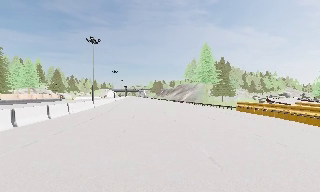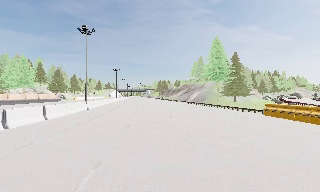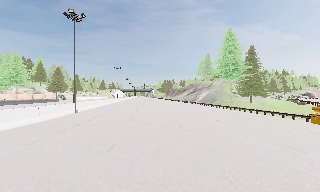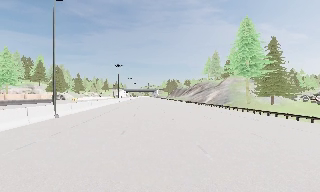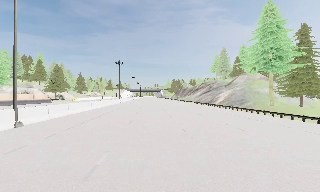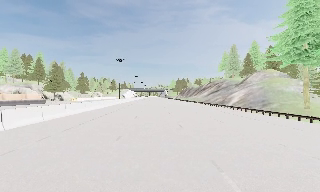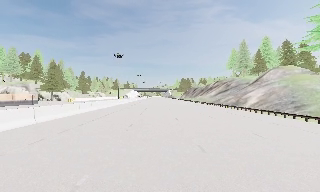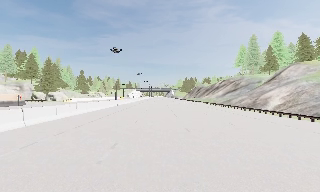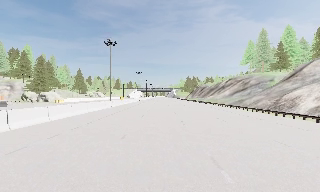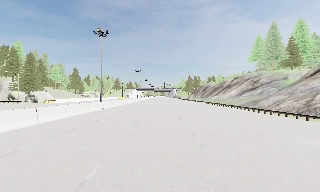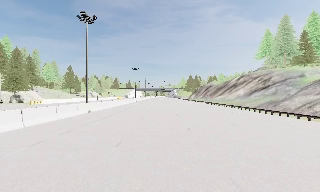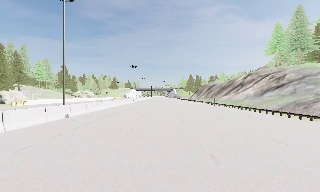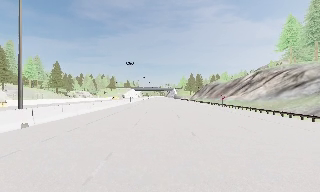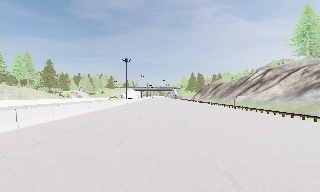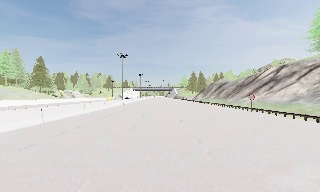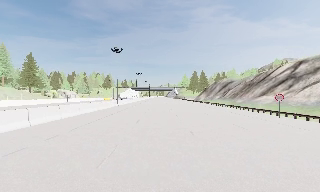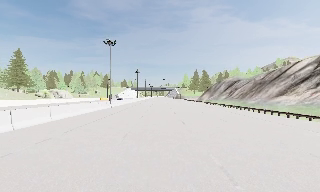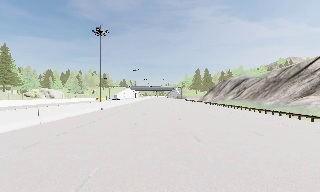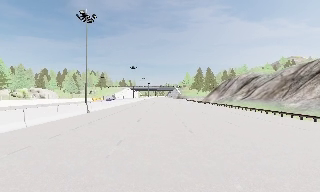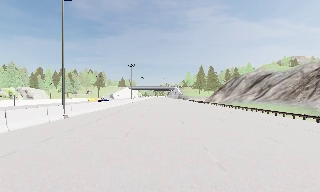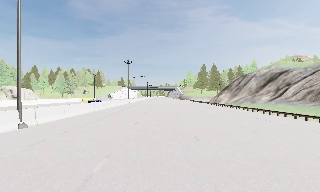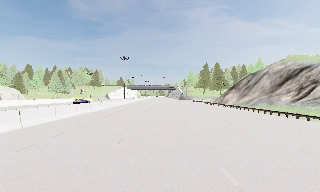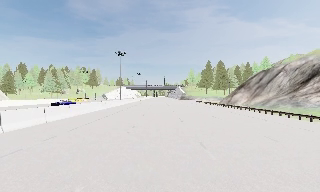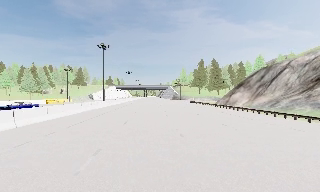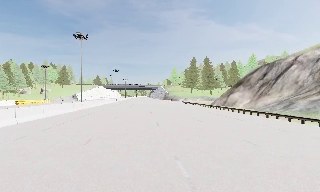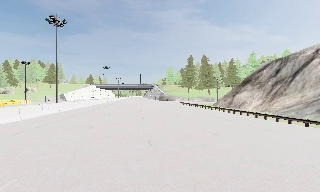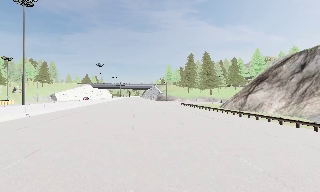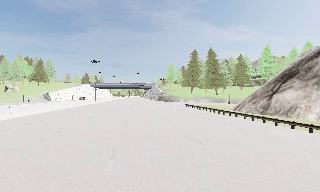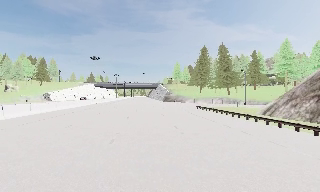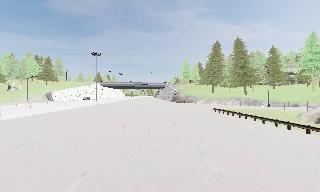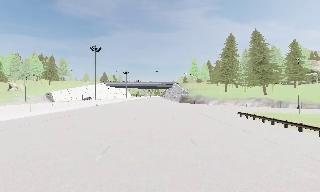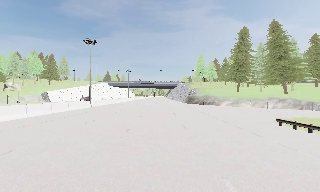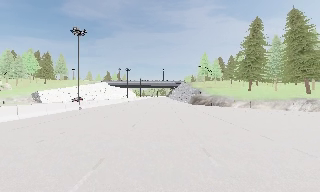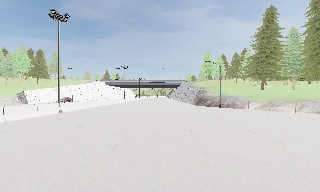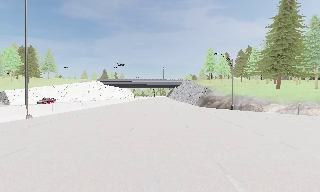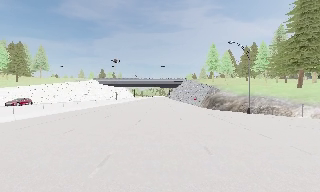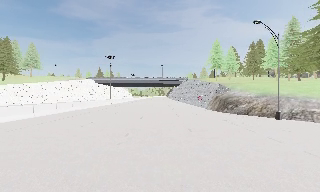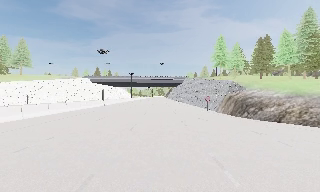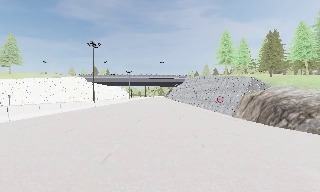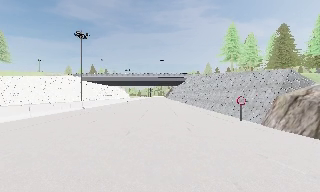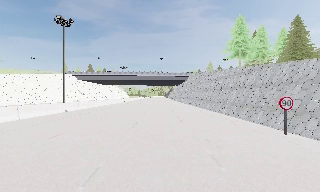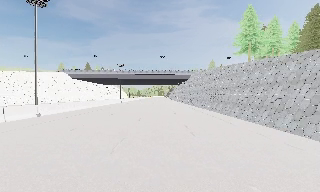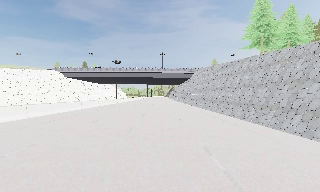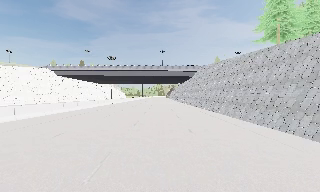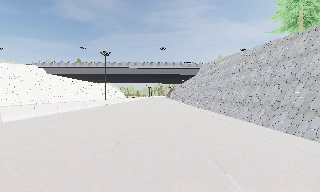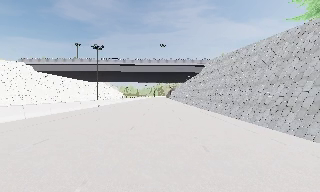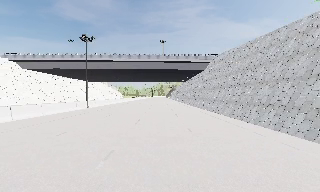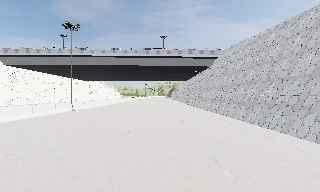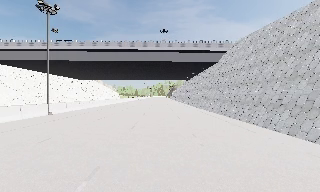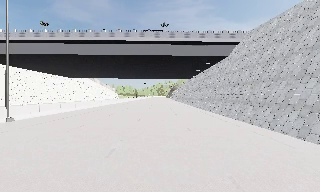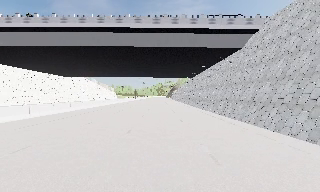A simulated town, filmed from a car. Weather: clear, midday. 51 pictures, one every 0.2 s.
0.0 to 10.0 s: The camera pans to its left, which is counterclockwise from overhead, by about 10 degrees. It travels forward, about 230 m, so what stands in front looms larger.
The film runs forward here.
